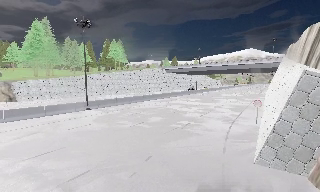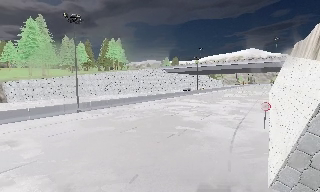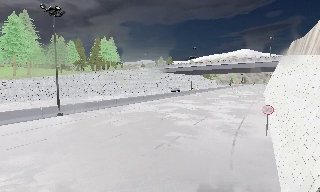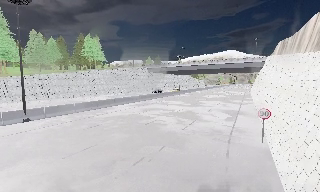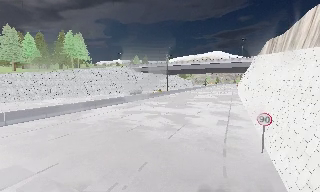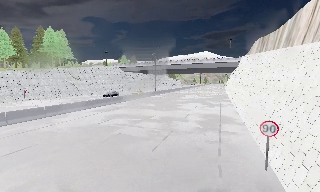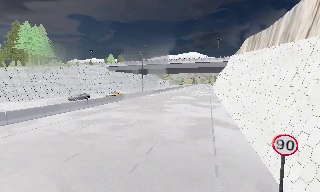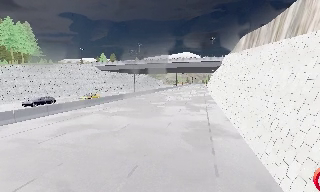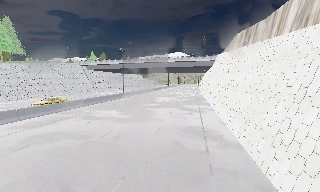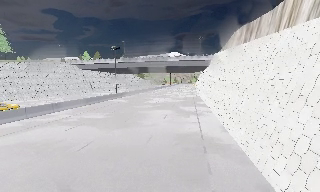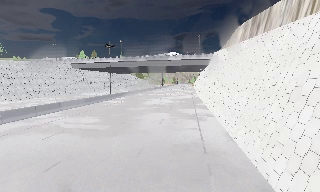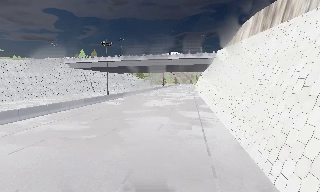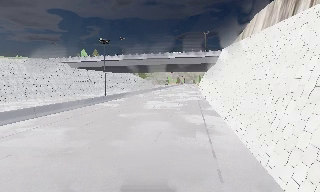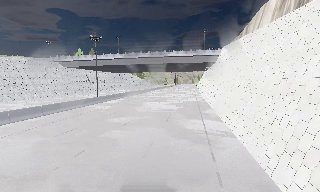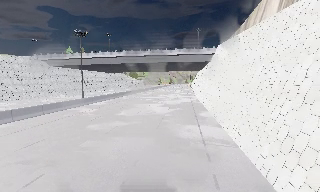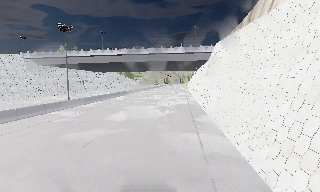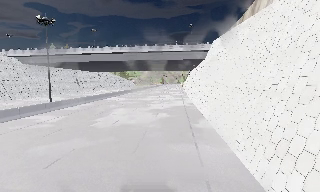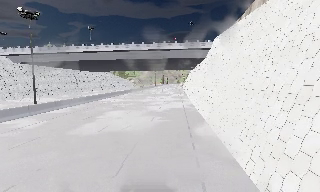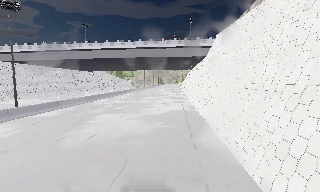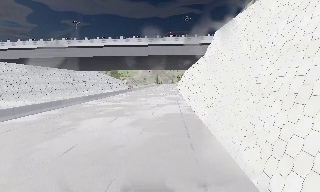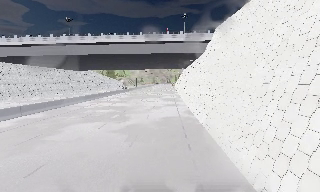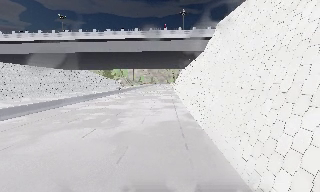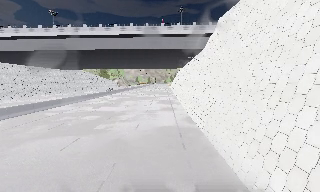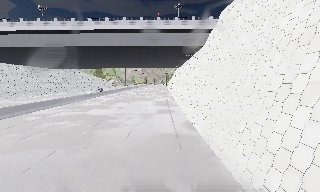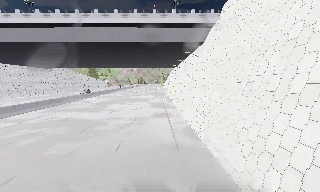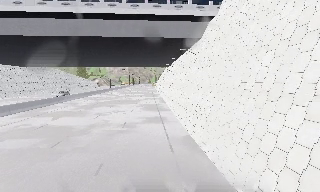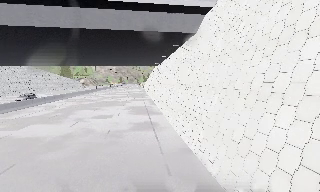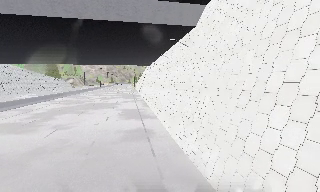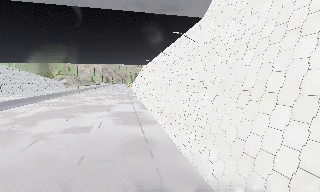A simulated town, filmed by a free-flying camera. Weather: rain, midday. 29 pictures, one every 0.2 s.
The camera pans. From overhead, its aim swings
clockwise.
The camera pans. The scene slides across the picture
to the left.
0.0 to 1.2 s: The camera swings to its right by about 20 degrees, and the scene slides to the left. It travels forward, about 12 m, so what stands in front looms larger.
1.2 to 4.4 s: The scene slides to the left, as the camera pans about 15 degrees to its right. It travels forward, about 35 m, so what stands in front looms larger.
4.4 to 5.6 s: The camera pans to its right, which is clockwise from overhead, by about 15 degrees. It travels forward, about 13 m, so what stands in front looms larger.
The film runs forward here.
